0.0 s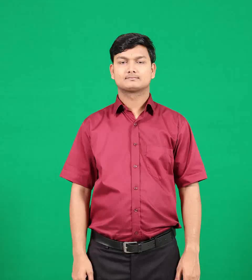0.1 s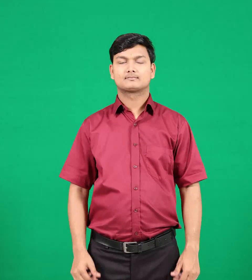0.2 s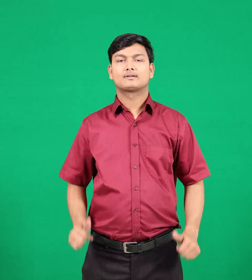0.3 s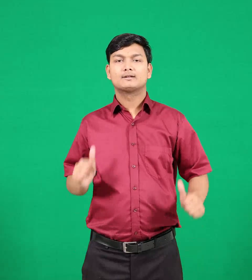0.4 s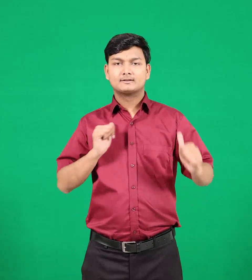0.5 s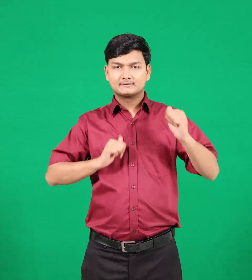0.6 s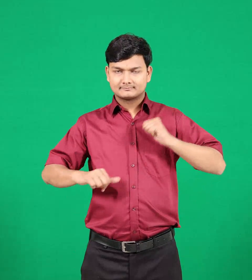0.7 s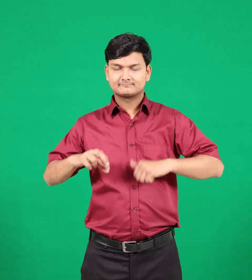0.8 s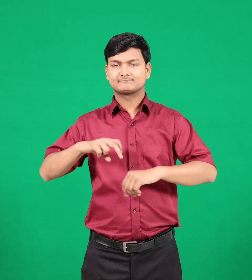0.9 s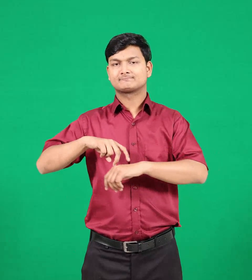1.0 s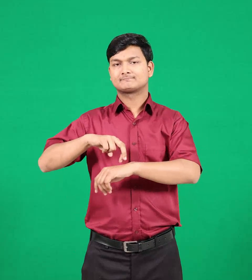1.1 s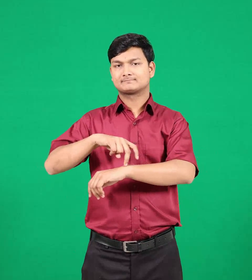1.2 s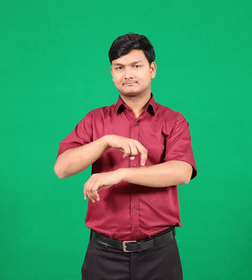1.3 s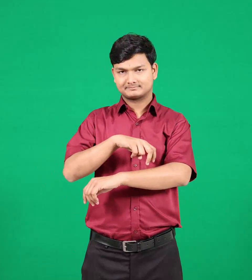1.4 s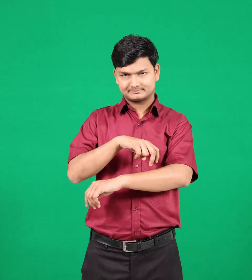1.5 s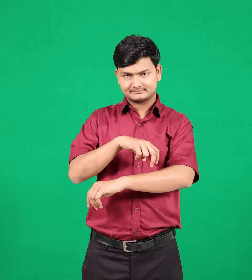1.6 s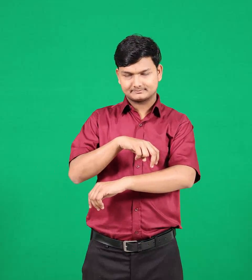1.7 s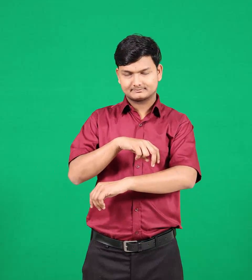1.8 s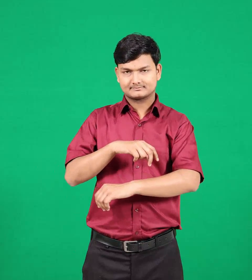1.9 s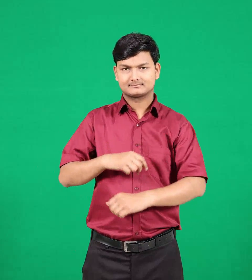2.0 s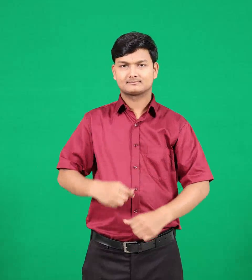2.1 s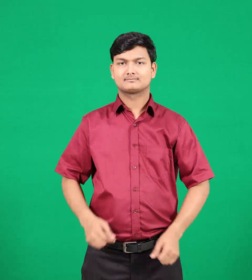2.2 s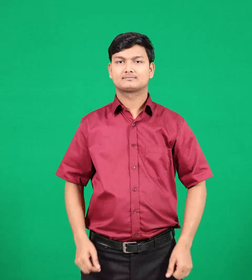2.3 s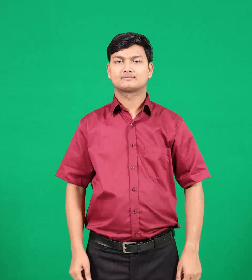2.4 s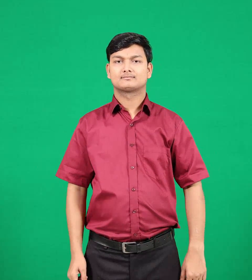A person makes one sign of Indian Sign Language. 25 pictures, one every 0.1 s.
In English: model
